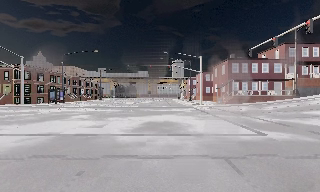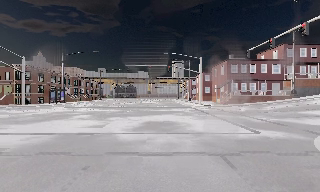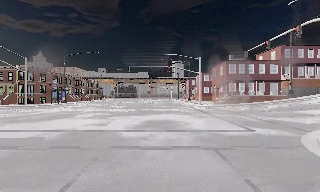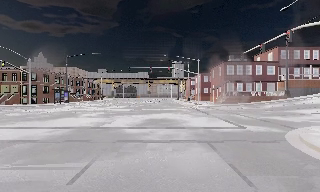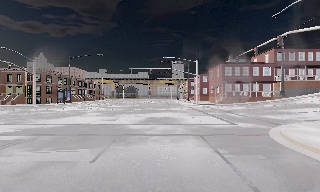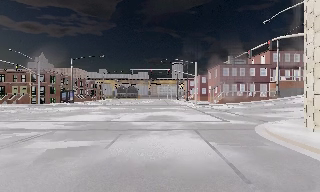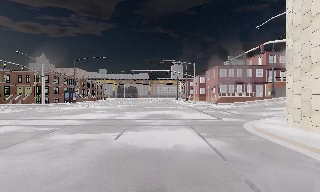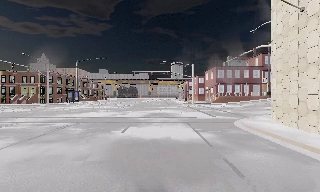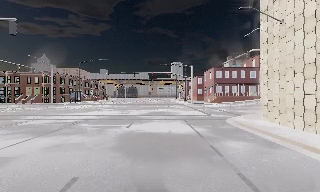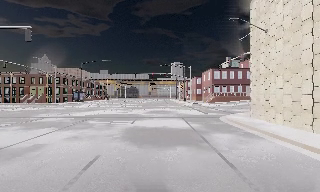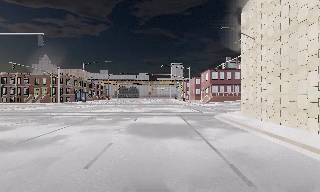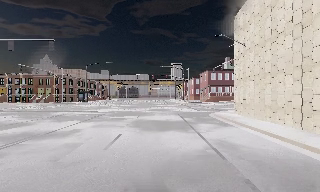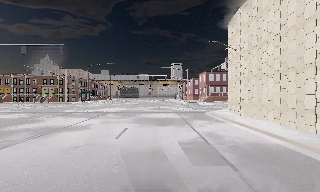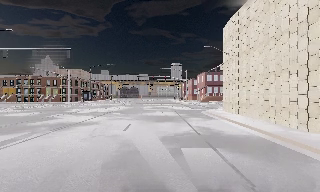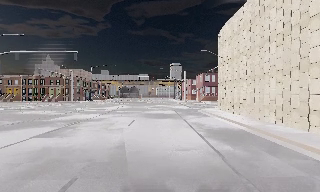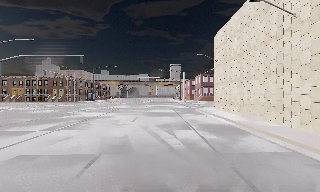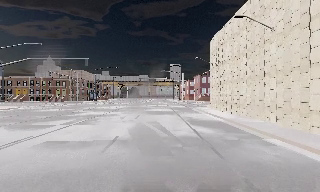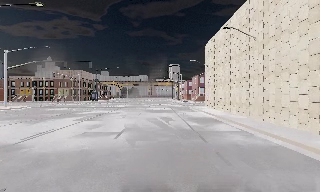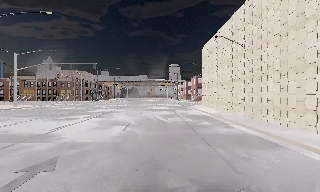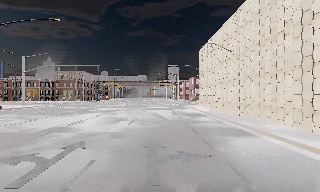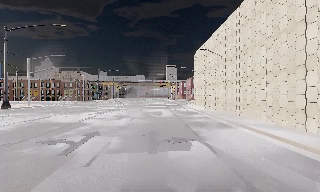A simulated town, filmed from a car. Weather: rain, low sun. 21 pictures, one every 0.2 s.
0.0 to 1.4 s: The camera travels backward, about 6 m, so what stands in front gets smaller. It gains speed.
1.4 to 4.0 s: The camera travels backward, about 18 m, so what stands in front gets smaller.
The film runs backward here.
